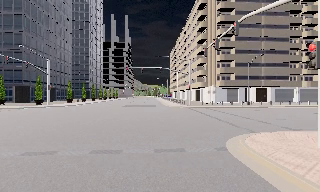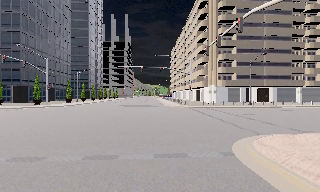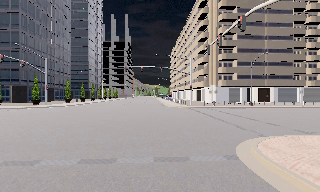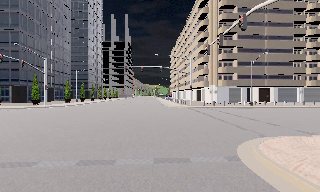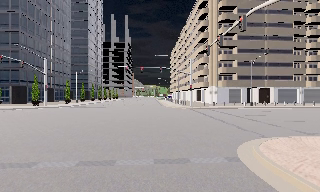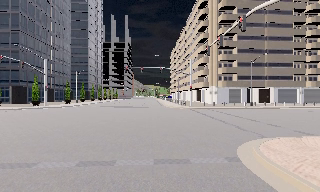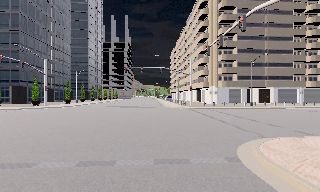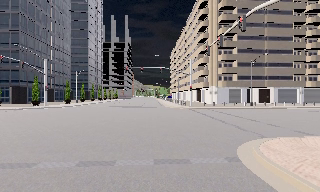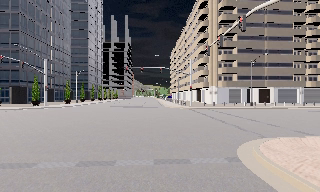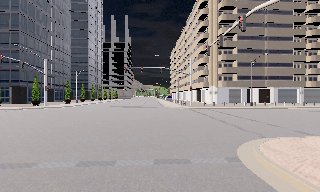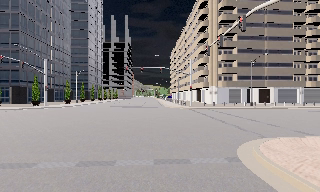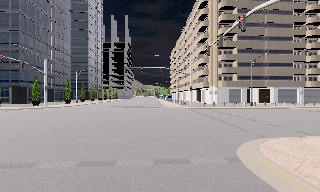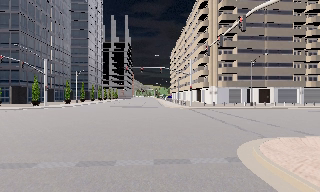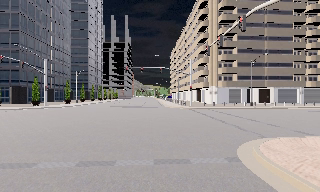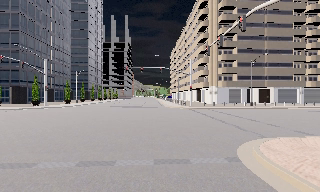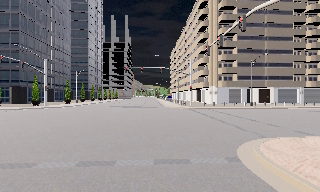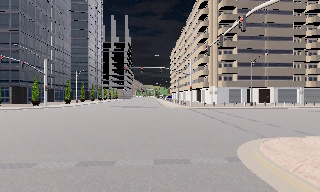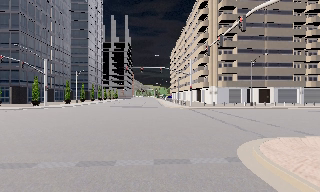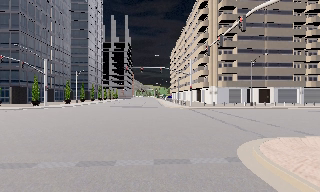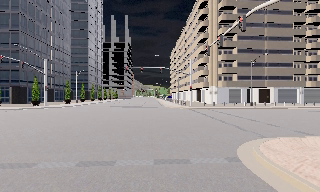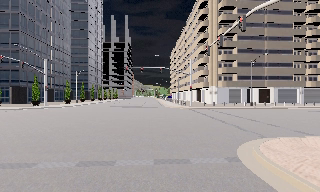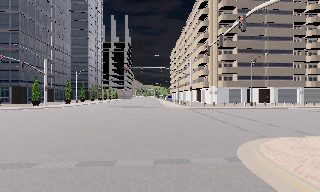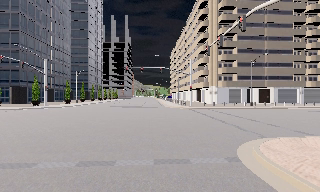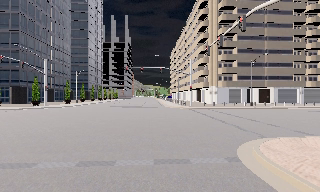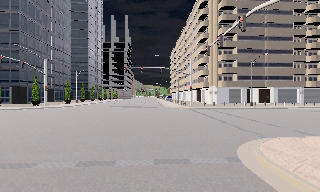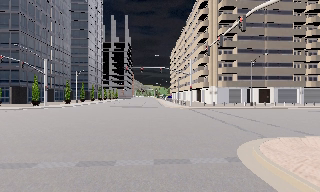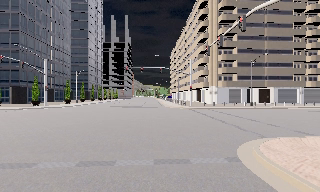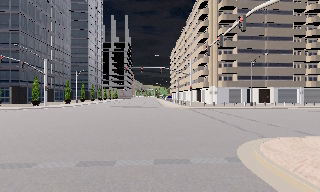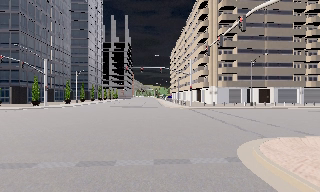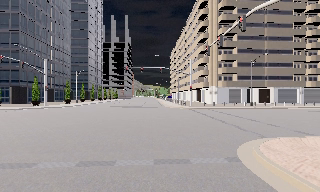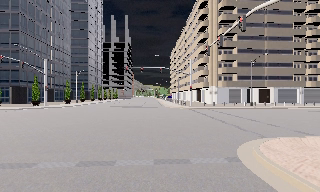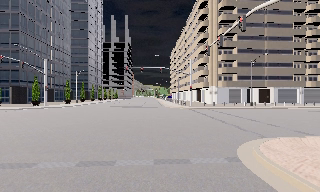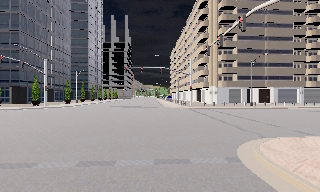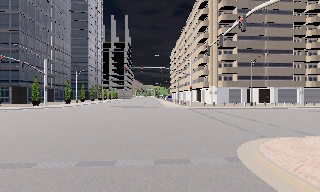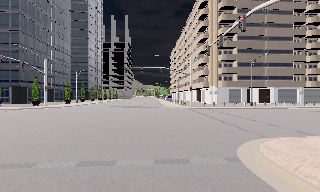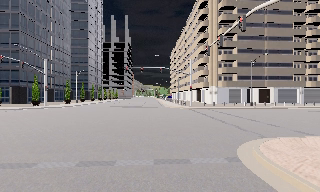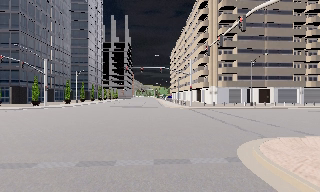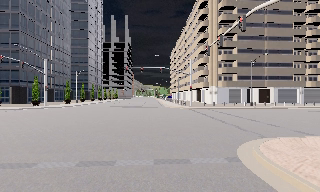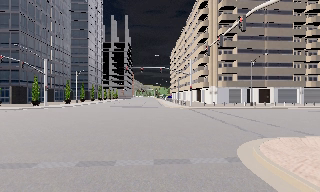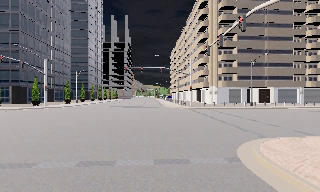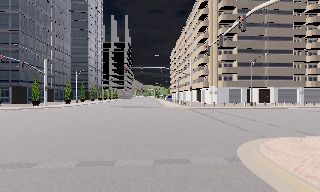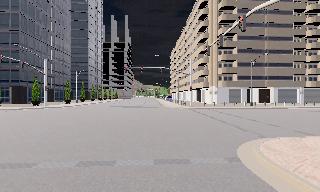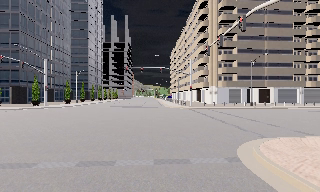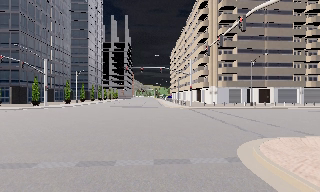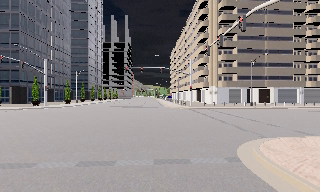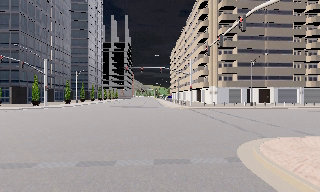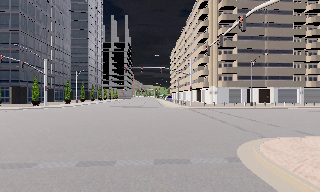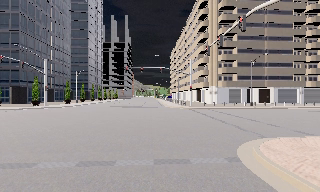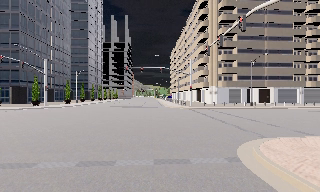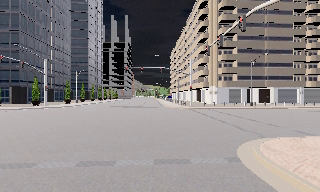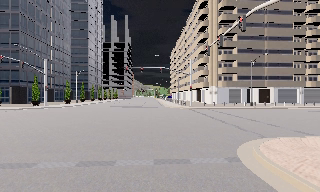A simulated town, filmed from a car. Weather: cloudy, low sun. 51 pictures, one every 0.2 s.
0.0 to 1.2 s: The camera travels forward, about 1 m, so what stands in front looms larger. It loses speed.
1.2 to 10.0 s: The camera keeps its place and its aim.
The film runs forward here.
